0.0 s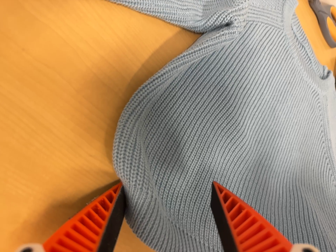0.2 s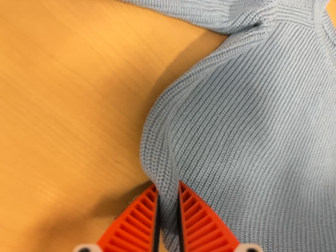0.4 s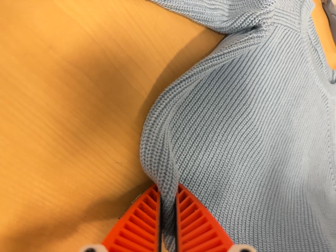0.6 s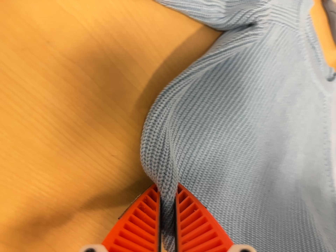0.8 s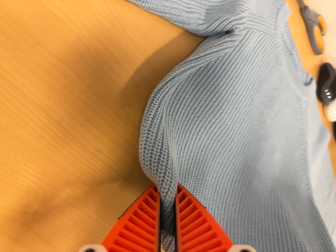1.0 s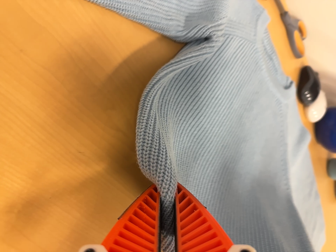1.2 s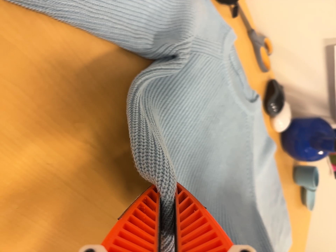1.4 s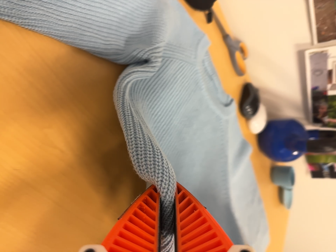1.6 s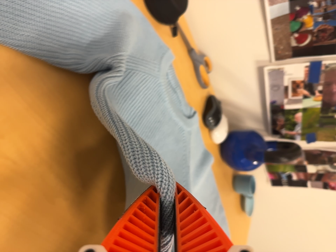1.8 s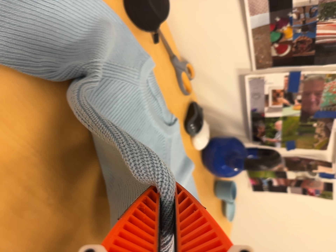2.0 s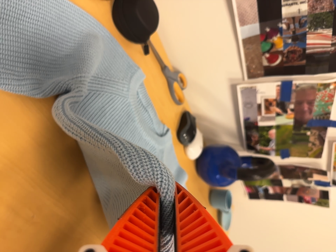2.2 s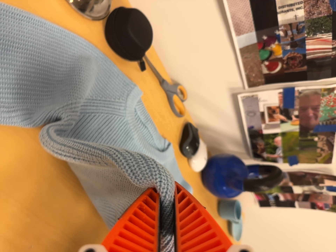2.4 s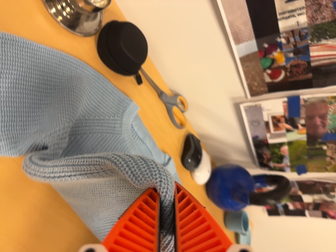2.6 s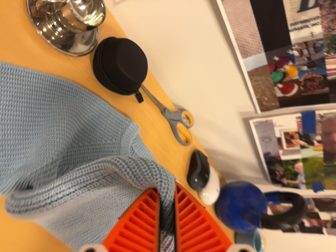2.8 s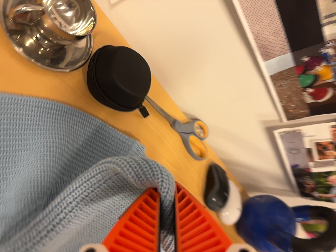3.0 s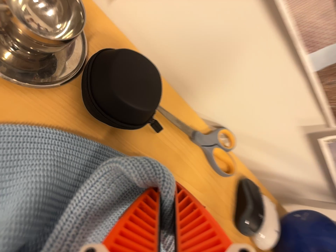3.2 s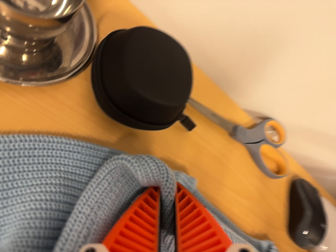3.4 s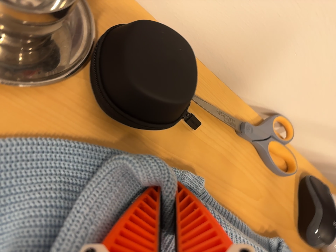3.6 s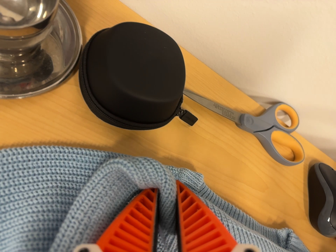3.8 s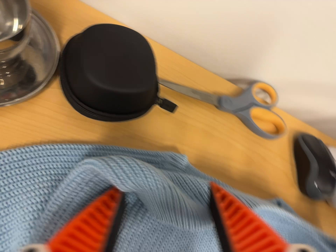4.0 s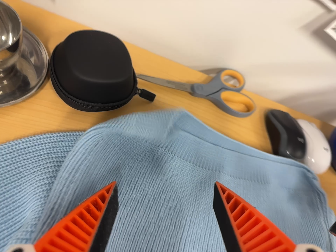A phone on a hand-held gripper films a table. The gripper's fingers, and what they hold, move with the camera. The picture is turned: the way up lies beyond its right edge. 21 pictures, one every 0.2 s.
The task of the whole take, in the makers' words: fold up.
0.0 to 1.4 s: The camera swings to its right by about 15 degrees, and the scene slides to the left. It travels backward, about 6 cm, so what stands in front gets smaller.
1.4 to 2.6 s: The camera travels toward the top of its view, to its right and forward, about 16 cm, so close, fixed things drift downward.
2.6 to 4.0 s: The camera pans to its left by about 20 degrees. It travels forward and to its right, about 16 cm, so what stands in front looms larger. It rolls about its line of sight by about 30 degrees, and the scene rotates counterclockwise.
The film runs forward here.
